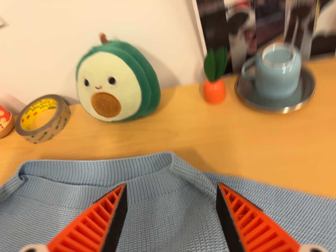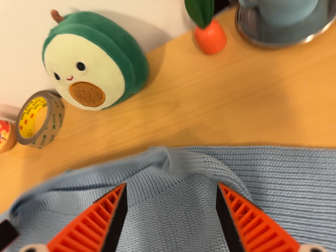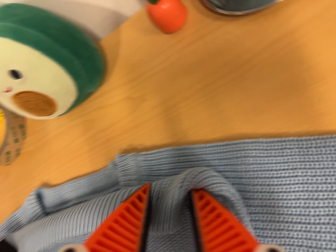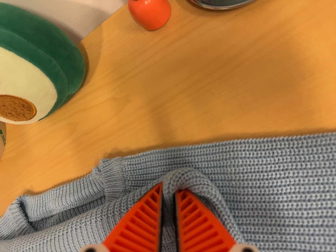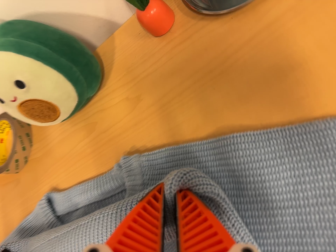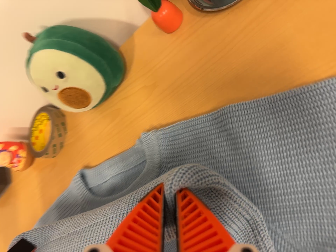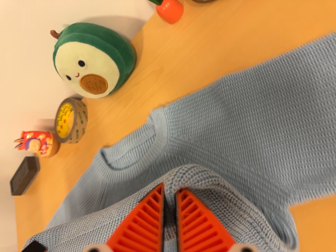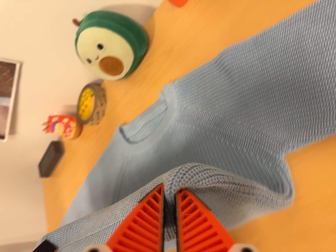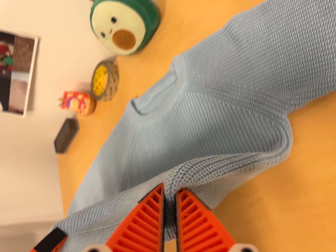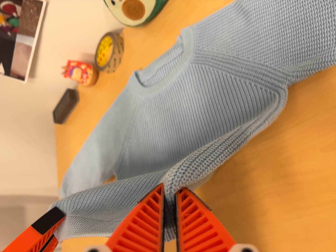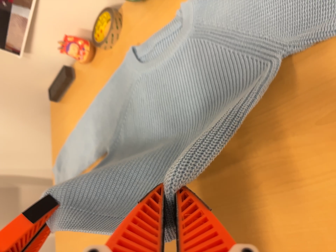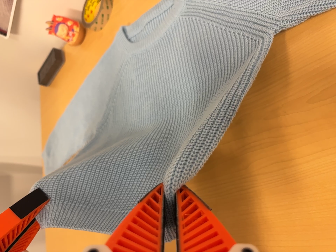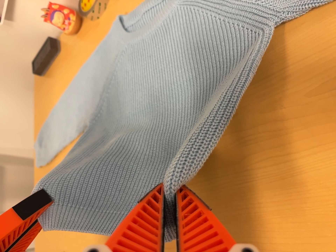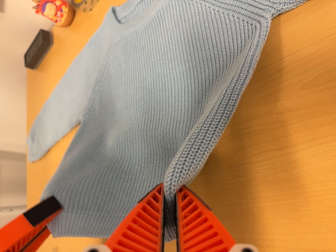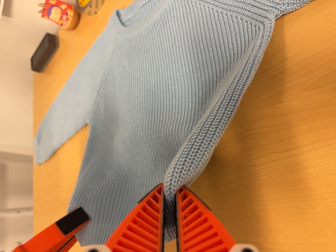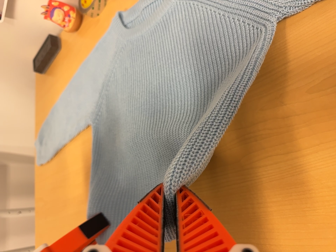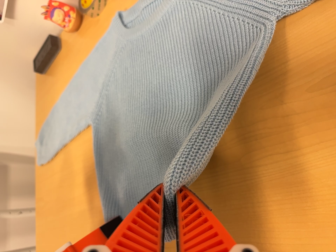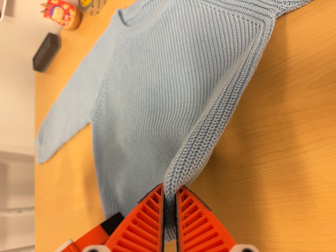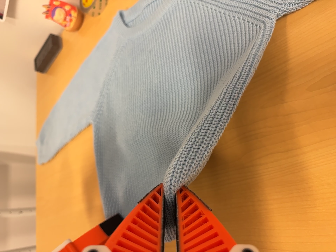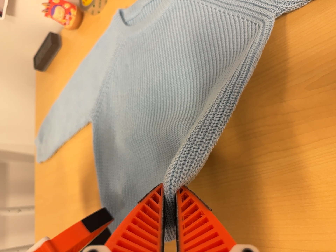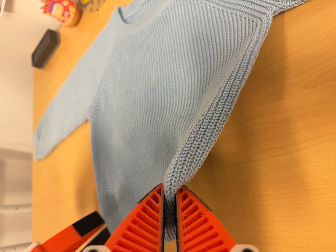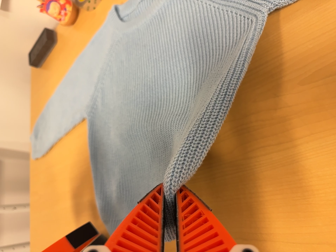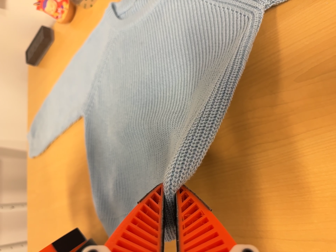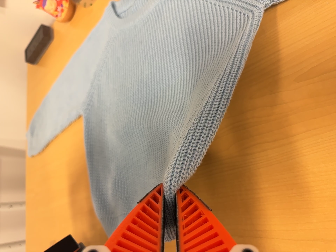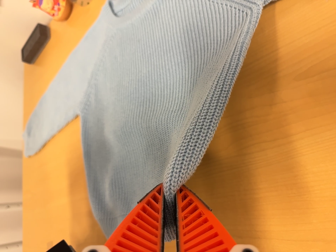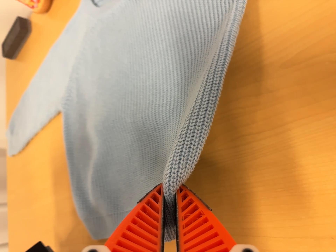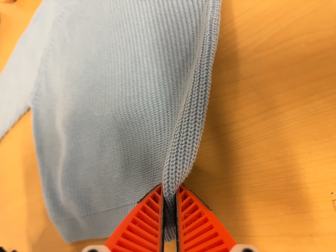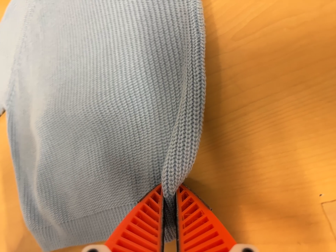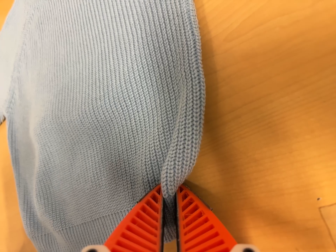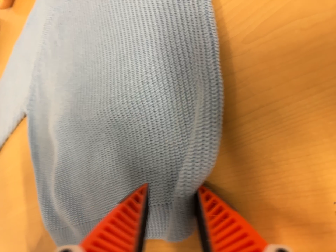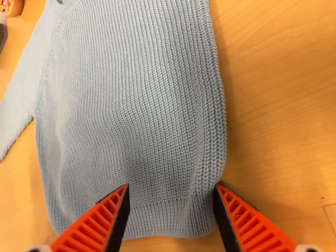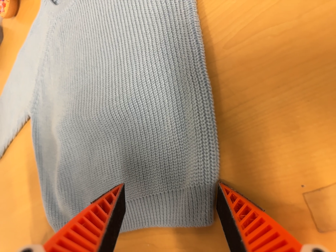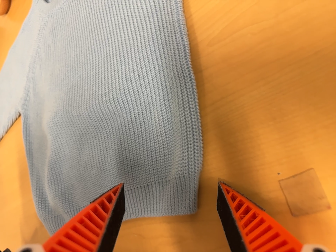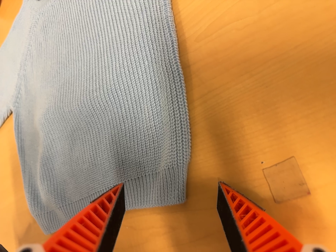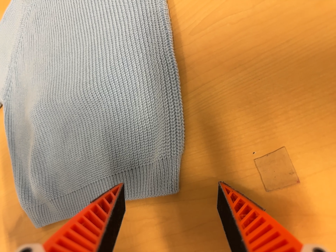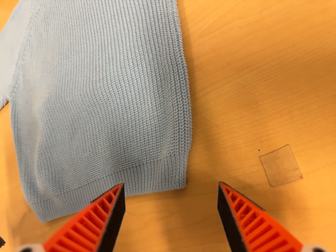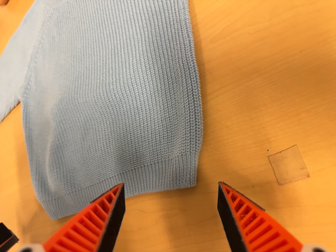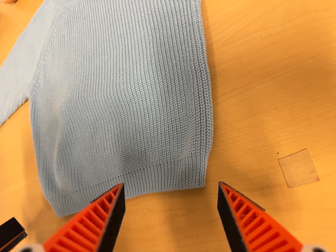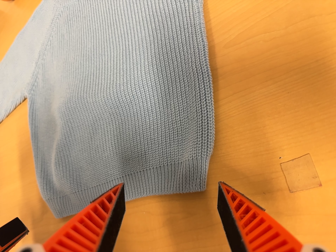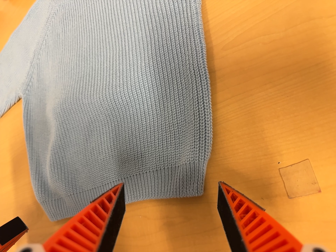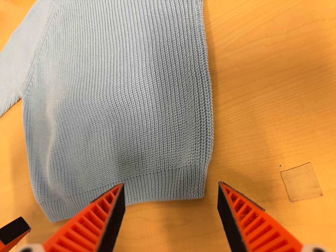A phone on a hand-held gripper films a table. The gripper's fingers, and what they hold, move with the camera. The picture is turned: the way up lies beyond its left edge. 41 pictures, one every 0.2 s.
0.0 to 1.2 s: The camera pans to its left by about 15 degrees. It travels to its right, about 12 cm. Its aim tips toward the bottom of its view by about 15 degrees, and the scene shifts upward. It rolls about its line of sight by about 35 degrees, and the scene rotates counterclockwise.
1.2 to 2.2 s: The camera travels toward the bottom of its view and backward, about 18 cm, so close, fixed things drift upward. Its aim tips toward the bottom of its view by about 10 degrees, and the scene shifts upward.
2.2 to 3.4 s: The camera shifts only a little, or ends up much as it began.
3.4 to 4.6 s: The camera keeps its place and its aim.
4.6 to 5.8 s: The camera travels forward and to its right, about 9 cm, so what stands in front looms larger.
5.8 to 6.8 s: The camera travels backward, about 6 cm, so what stands in front gets smaller.
6.8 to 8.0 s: The camera shifts only a little, or ends up much as it began.
The film runs backward here.
